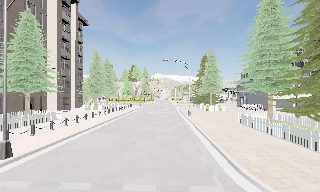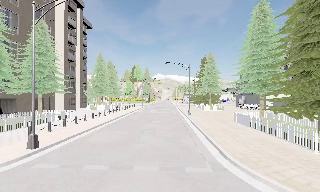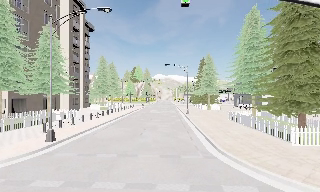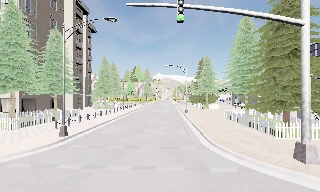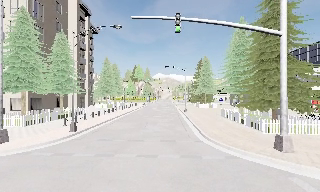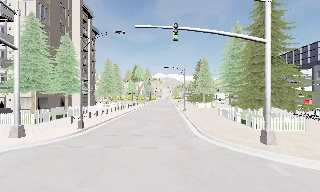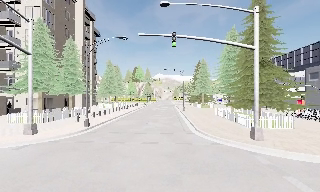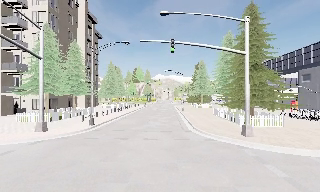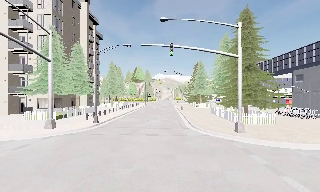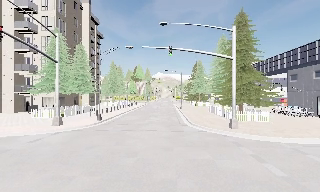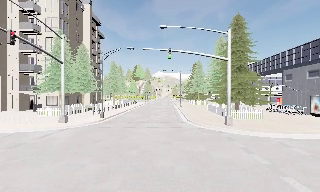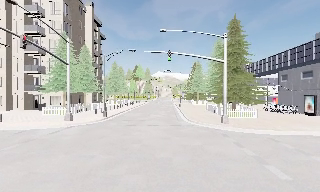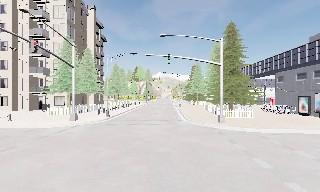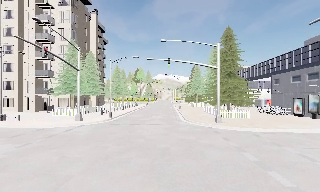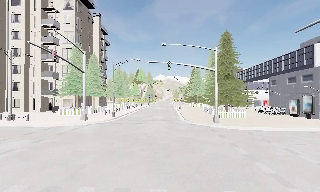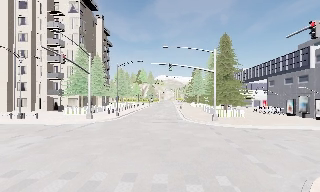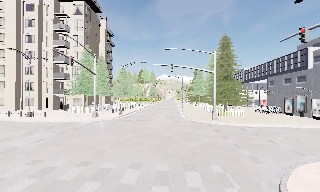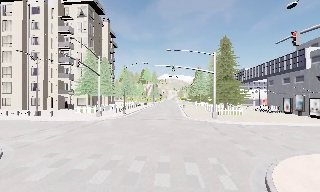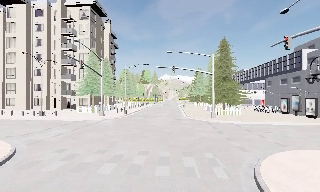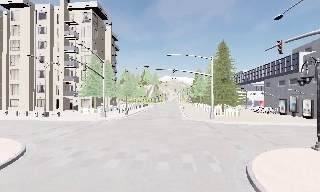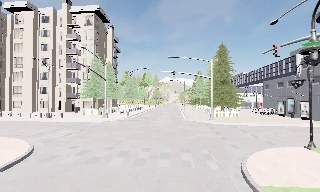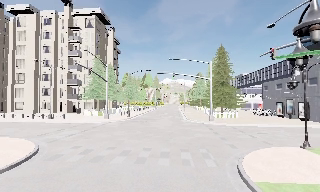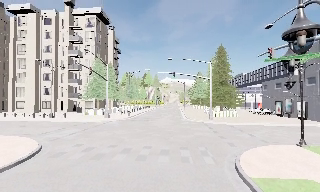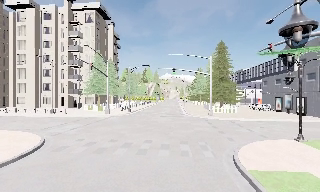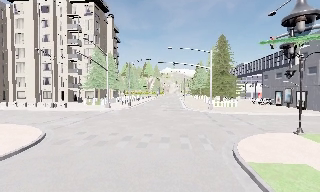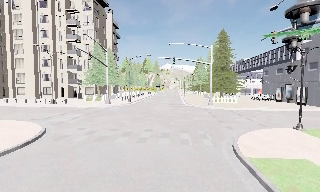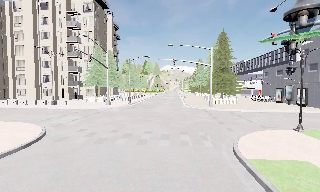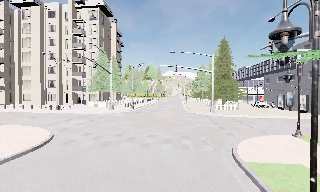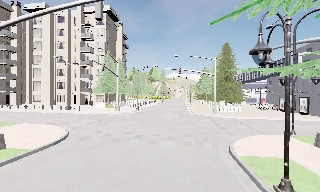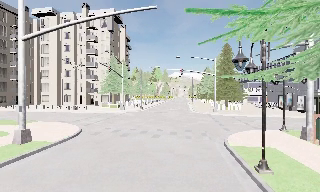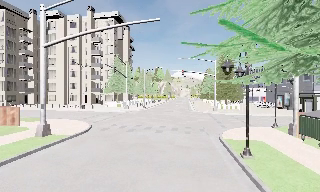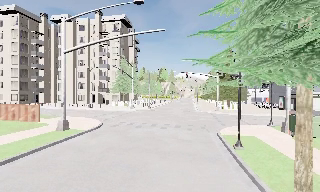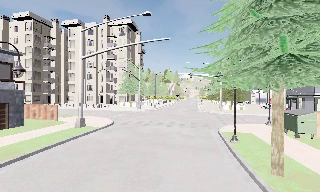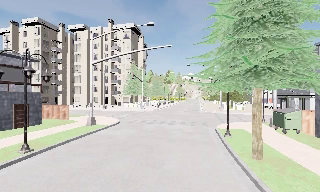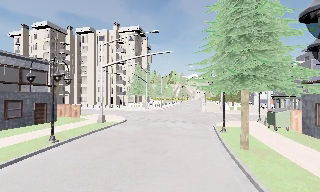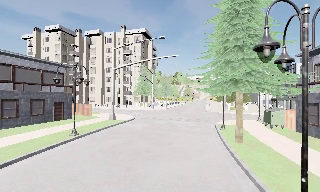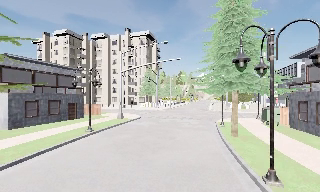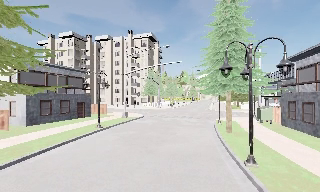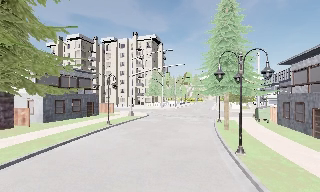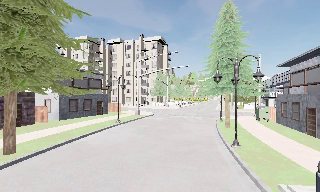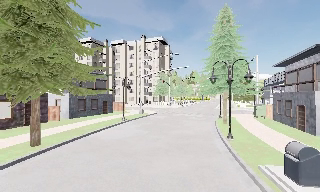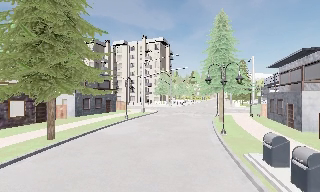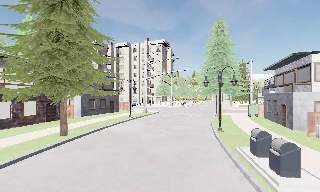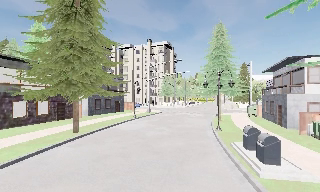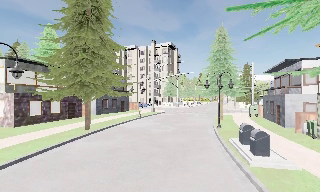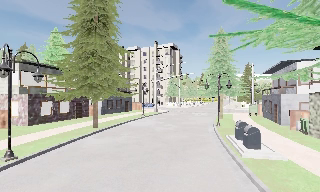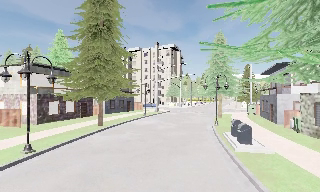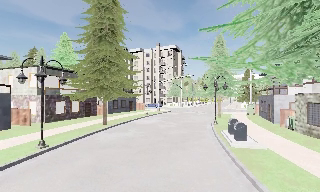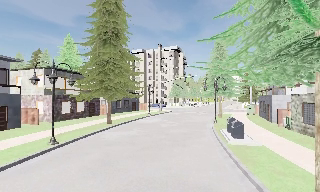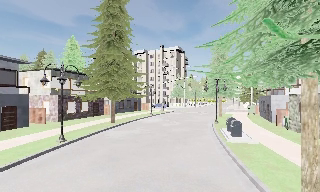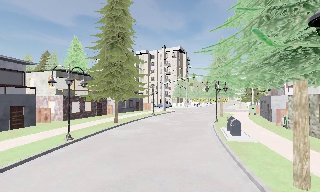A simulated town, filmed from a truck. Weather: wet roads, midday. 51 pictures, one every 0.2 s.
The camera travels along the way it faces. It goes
backward.
0.0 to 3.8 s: The camera travels backward, about 18 m, so what stands in front gets smaller.
3.8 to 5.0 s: The camera travels backward, about 1 m, so what stands in front gets smaller. It loses speed.
5.0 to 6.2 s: The camera travels backward, about 5 m, so what stands in front gets smaller. It gains speed.
6.2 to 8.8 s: The camera swings to its left by about 15 degrees, and the scene slides to the right. It travels backward, about 16 m, so what stands in front gets smaller.
8.8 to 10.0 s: The camera travels backward, about 4 m, so what stands in front gets smaller. It loses speed.
The film runs backward here.
